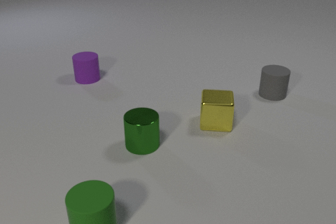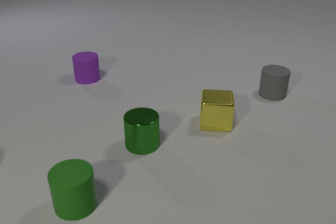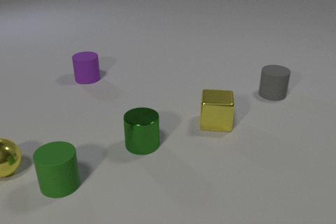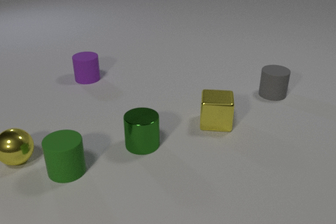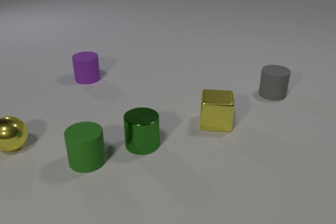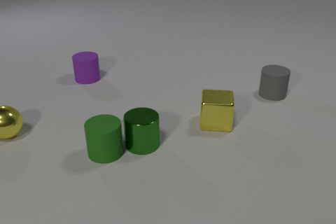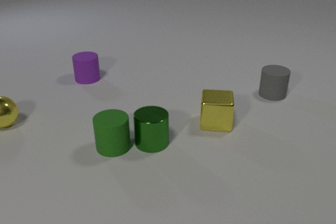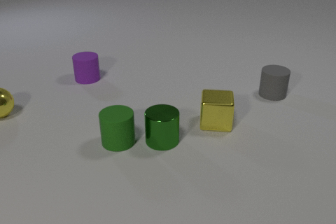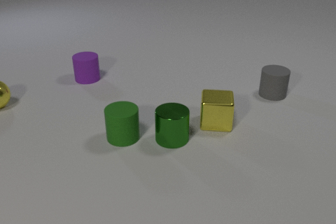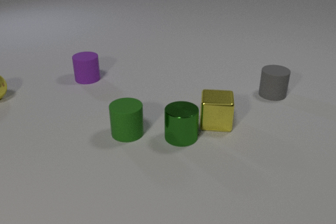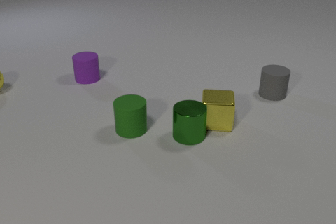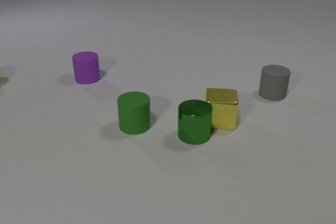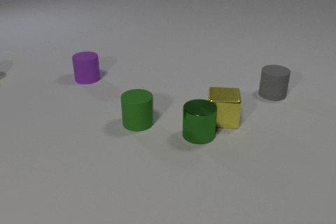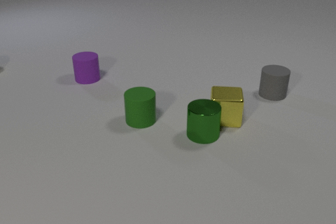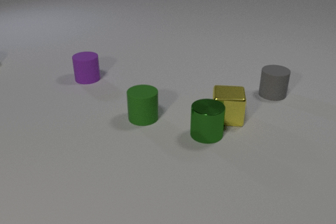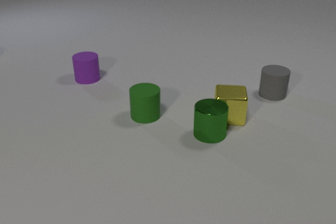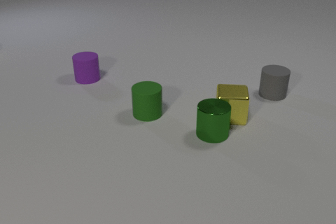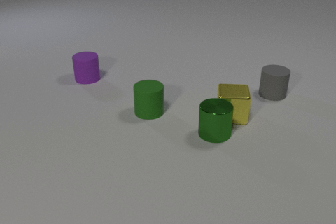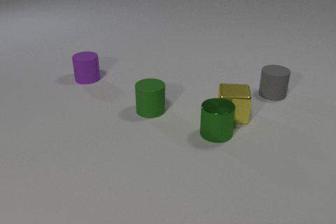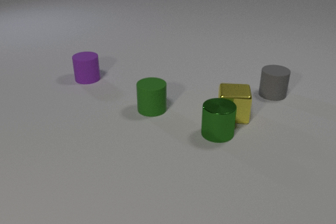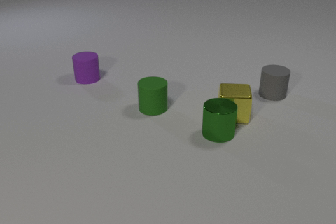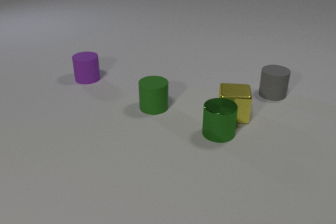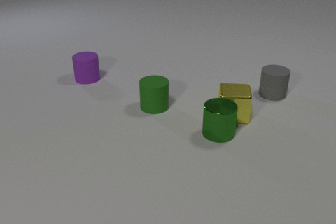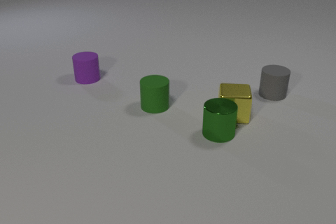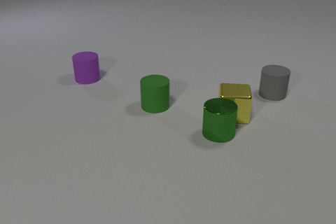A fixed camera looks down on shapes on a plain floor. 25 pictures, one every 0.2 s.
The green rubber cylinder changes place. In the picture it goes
away from the camera.
0.0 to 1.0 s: The yellow metal sphere comes in at the left edge, rolls away from the camera. The green rubber cylinder slides away from the camera. The yellow metal sphere and the green rubber cylinder collide.
1.0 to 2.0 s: The yellow metal sphere rolls away from the camera. The green rubber cylinder slides away from the camera and to the right. The green metal cylinder slides to the right. The green rubber cylinder and the green metal cylinder collide. The green metal cylinder and the yellow metal cube collide.
2.0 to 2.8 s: The yellow metal sphere rolls away from the camera, leaves at the left edge. The green rubber cylinder slides away from the camera and to the right. The green metal cylinder slides to the right. The yellow metal cube slides away from the camera and to the right.
2.8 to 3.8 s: The green rubber cylinder slides away from the camera and to the right. The green metal cylinder slides to the right. The yellow metal cube moves, and ends about where it began.
3.8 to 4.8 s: The green rubber cylinder slides away from the camera.
What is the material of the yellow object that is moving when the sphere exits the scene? metal.
How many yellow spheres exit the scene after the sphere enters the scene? 1.
How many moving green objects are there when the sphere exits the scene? 2.
